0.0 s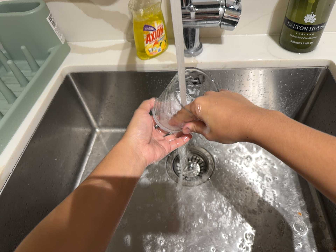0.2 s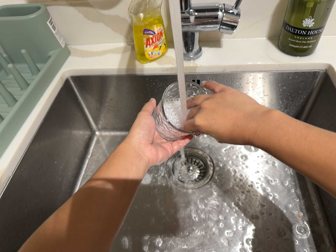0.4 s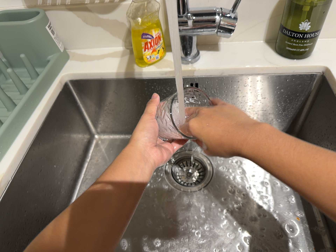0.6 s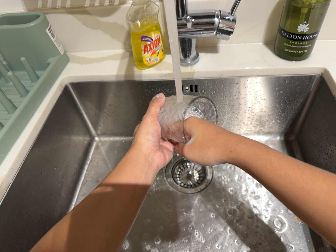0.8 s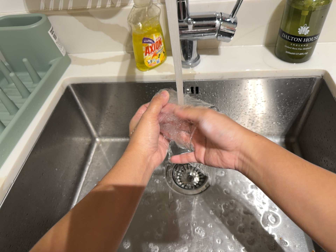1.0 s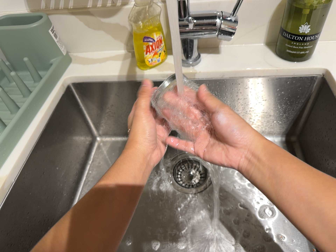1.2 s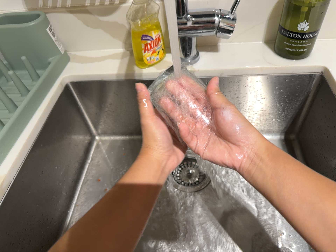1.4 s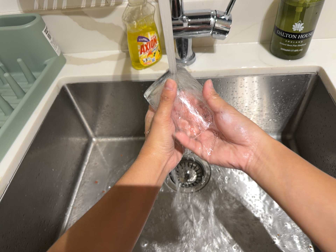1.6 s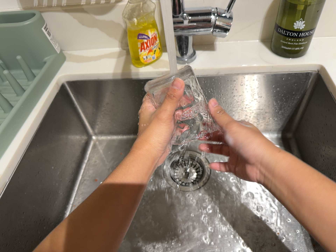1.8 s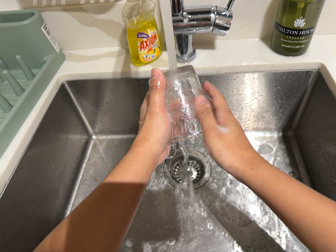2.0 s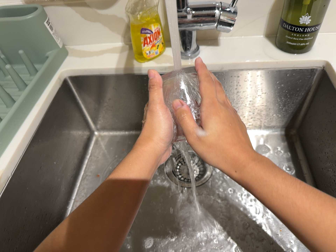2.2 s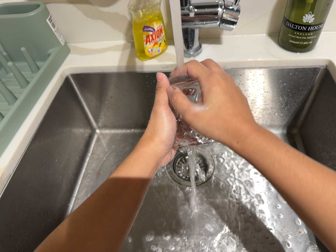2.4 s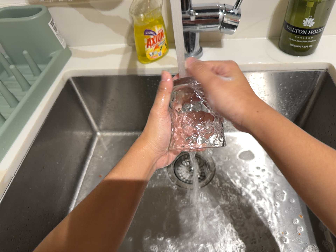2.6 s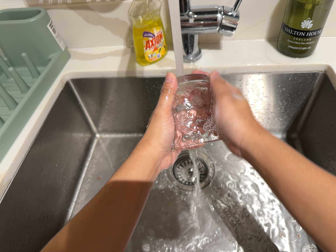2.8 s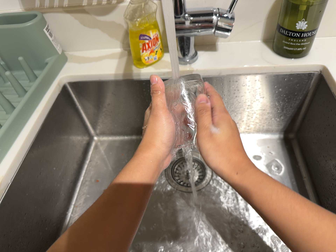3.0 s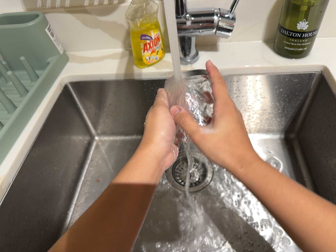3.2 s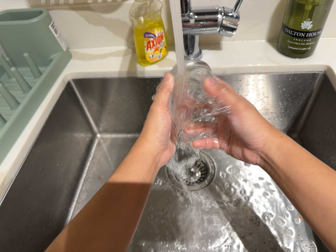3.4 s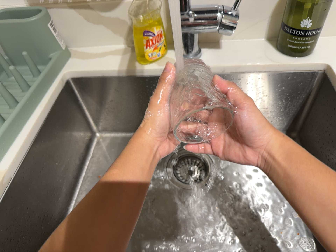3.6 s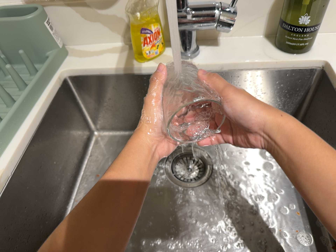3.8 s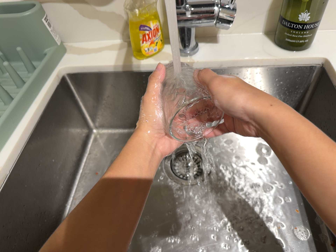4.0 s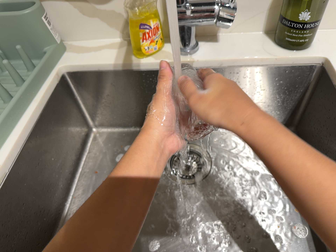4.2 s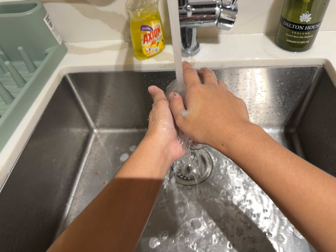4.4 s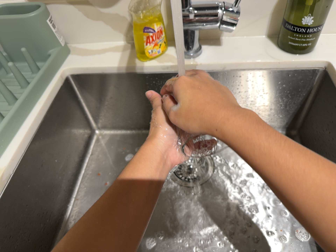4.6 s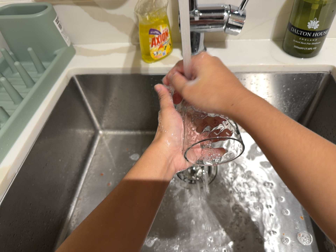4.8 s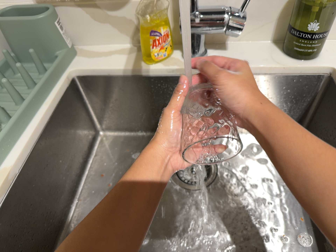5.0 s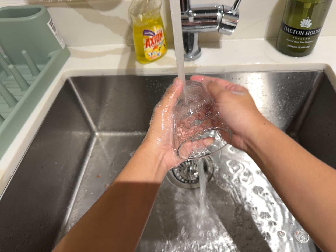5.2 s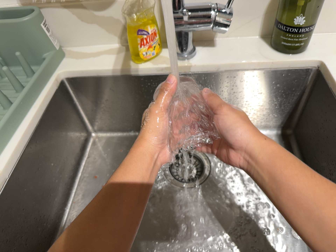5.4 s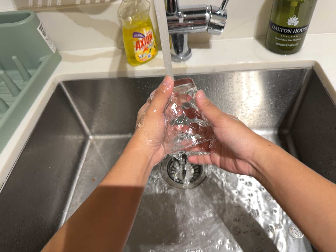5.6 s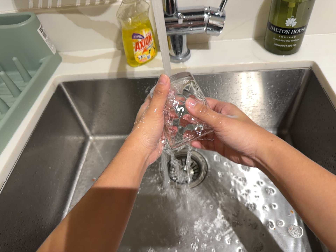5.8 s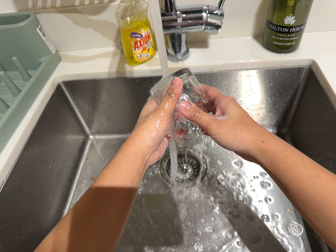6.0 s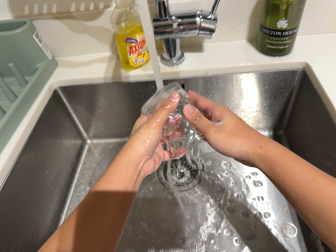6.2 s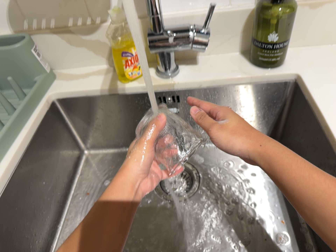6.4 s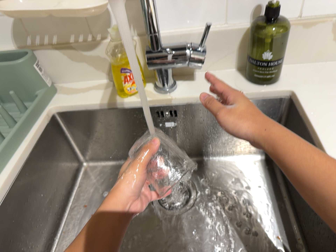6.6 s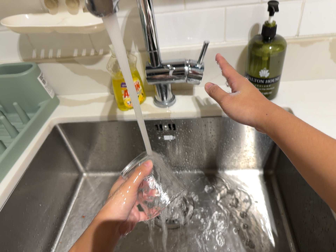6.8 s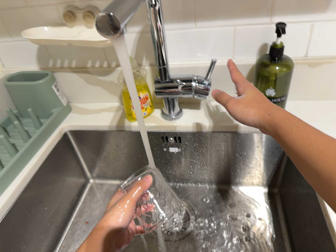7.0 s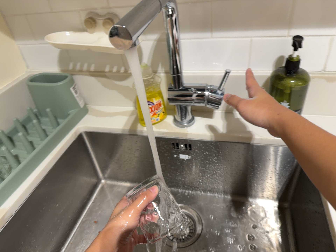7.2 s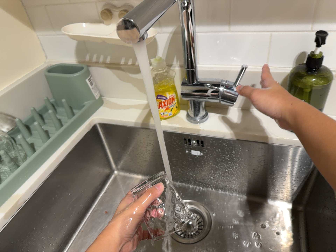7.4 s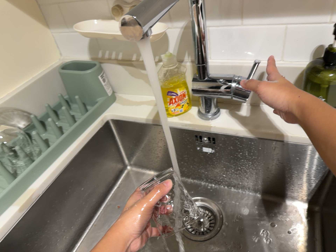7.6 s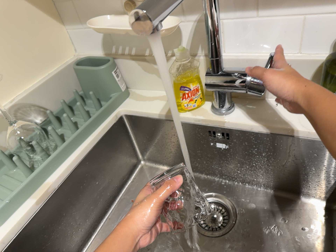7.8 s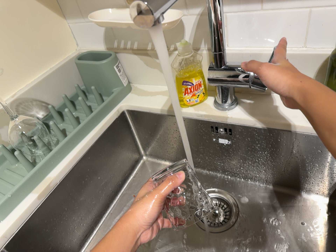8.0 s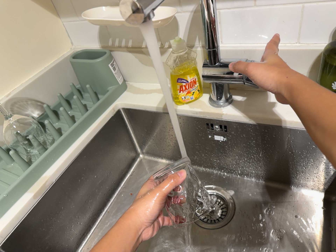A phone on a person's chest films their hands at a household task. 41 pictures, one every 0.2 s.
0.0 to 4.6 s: The camera shifts only a little, or ends up much as it began.
4.6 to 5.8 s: The camera shifts only a little, or ends up much as it began.
5.8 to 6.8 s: The camera travels to its right, about 8 cm. Its aim tips toward the top of its view by about 10 degrees, and the scene shifts downward.
6.8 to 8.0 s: The camera pans to its left by about 15 degrees. It travels to its right, about 6 cm.
The film runs forward here.
